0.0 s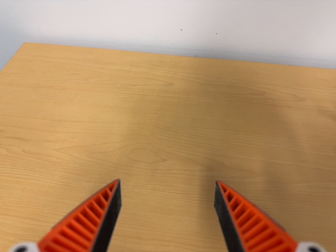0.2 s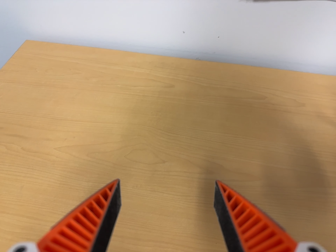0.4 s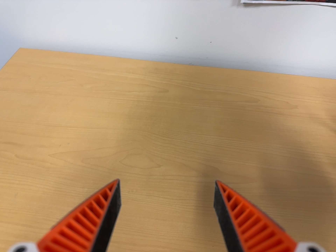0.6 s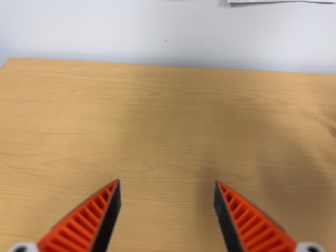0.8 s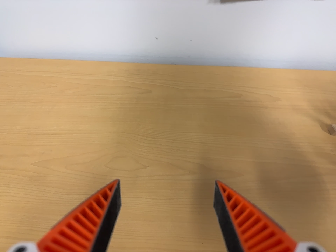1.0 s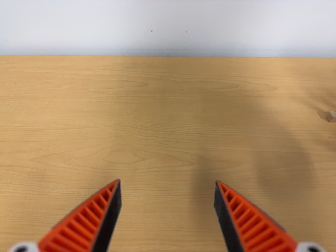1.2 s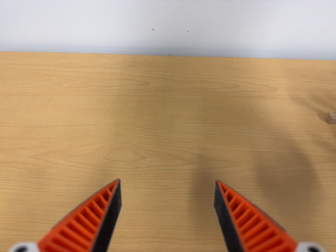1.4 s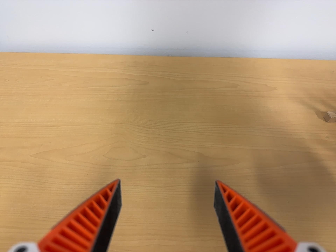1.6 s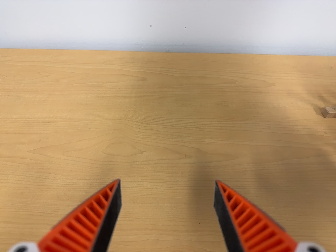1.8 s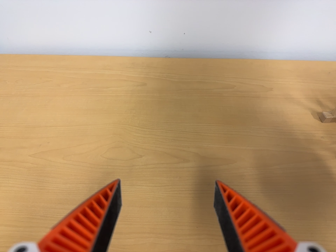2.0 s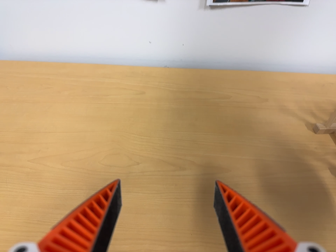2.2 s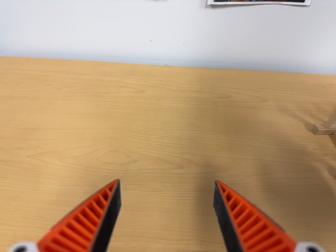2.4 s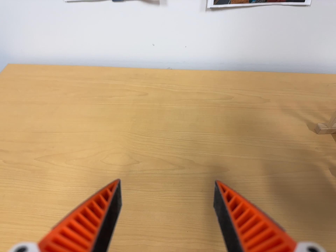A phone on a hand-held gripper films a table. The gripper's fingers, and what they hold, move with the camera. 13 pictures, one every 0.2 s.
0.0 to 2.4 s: The camera travels to its right, about 6 cm, so close, fixed things drift to the left.
The film runs forward here.
